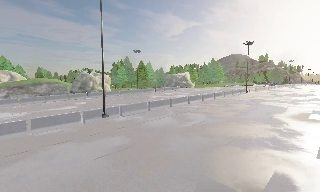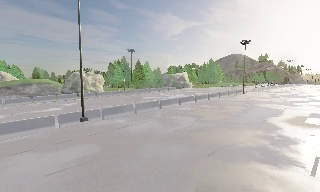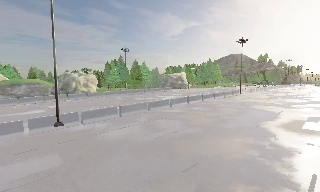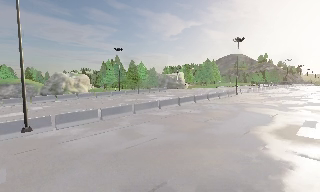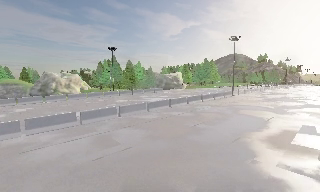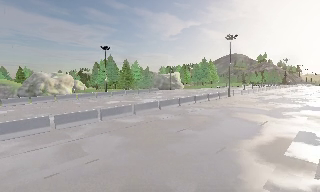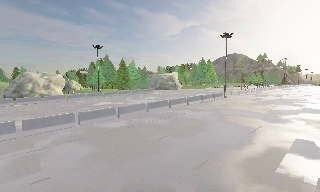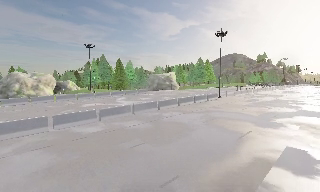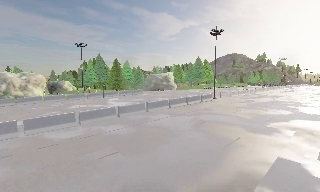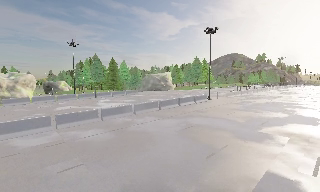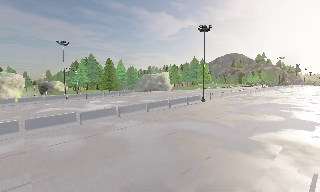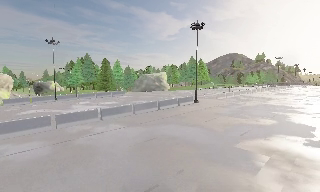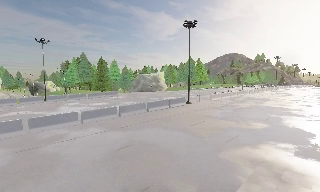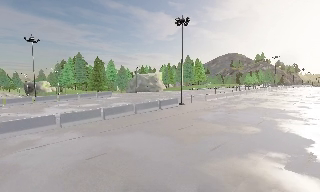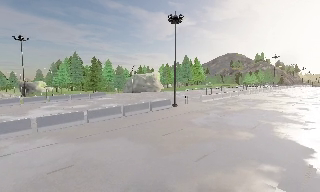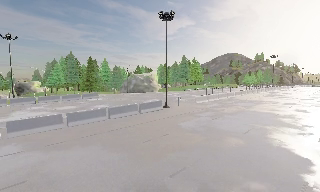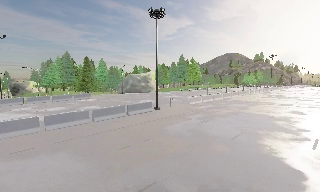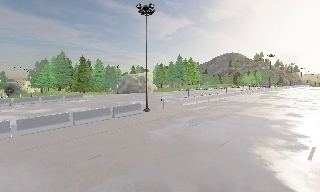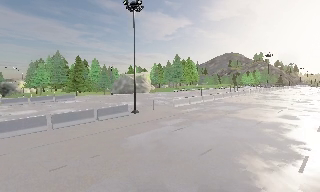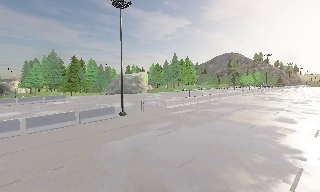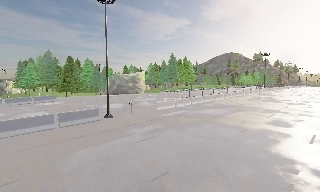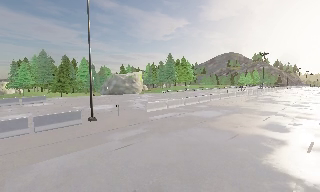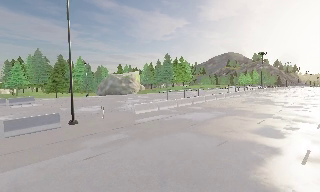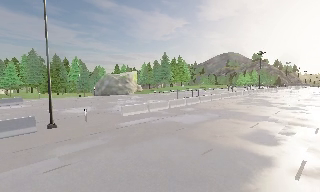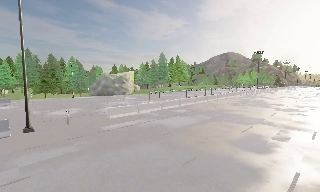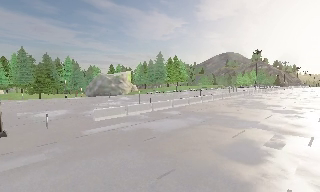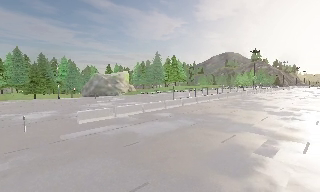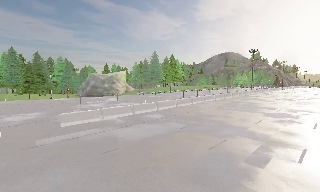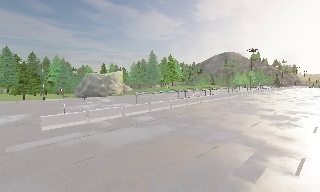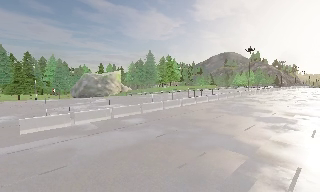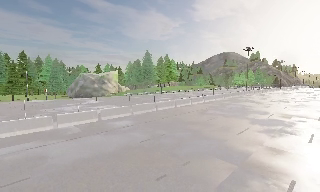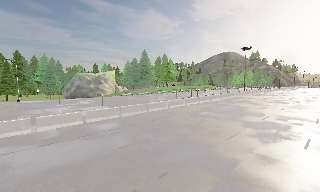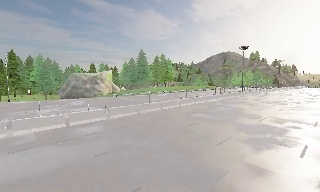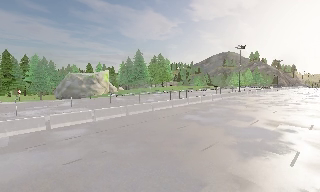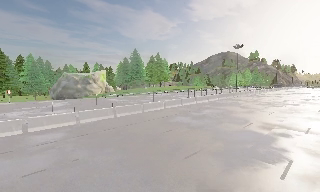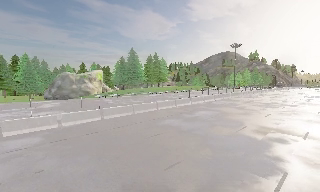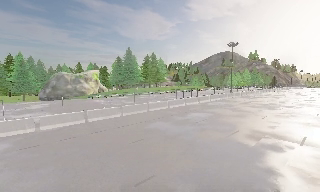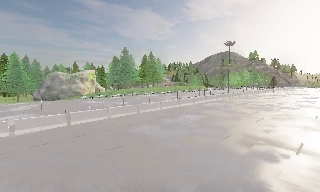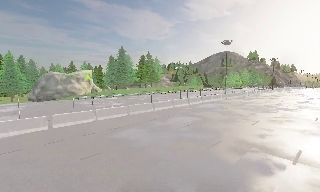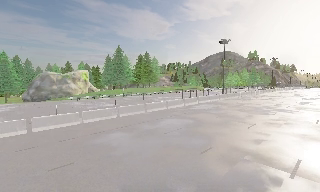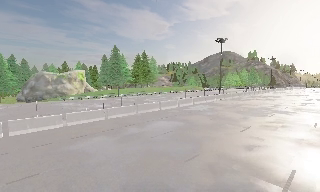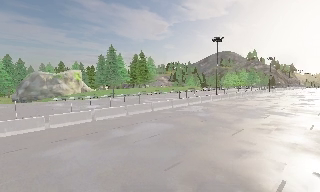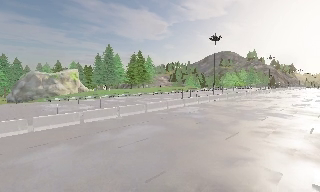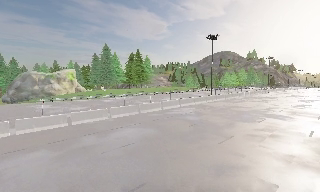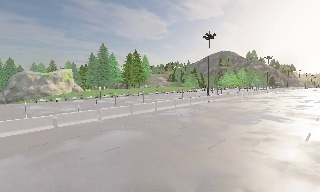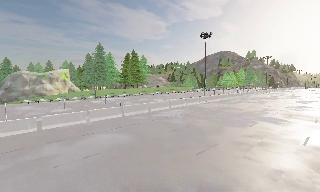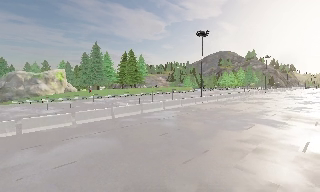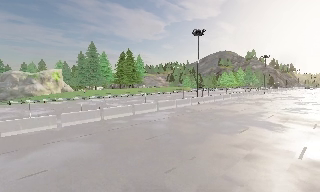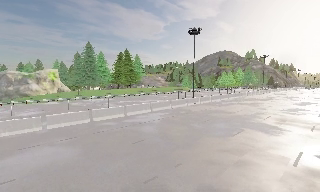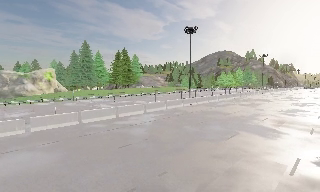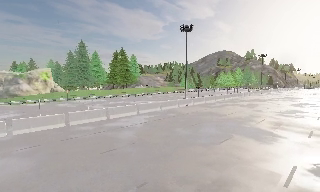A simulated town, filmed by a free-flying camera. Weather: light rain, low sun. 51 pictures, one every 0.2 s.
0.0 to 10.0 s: The camera travels to its right and forward, about 75 m, so close, fixed things drift to the left.
The film runs forward here.
